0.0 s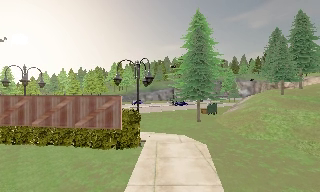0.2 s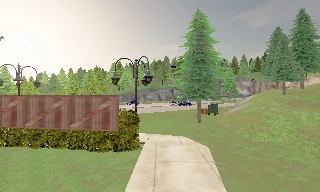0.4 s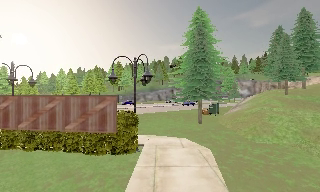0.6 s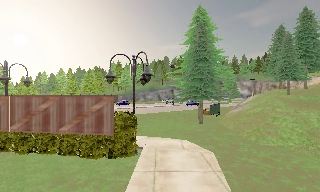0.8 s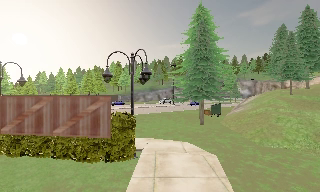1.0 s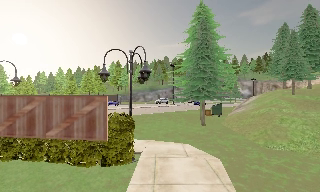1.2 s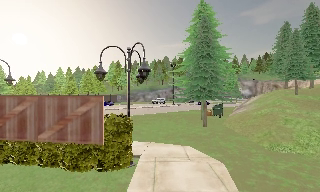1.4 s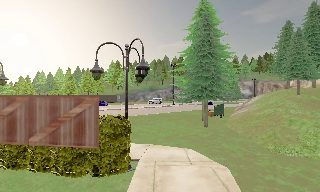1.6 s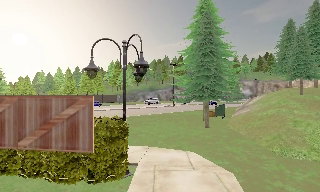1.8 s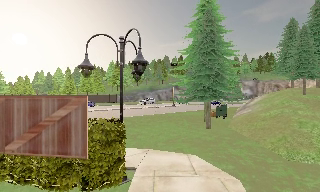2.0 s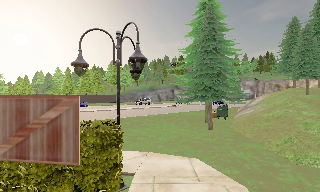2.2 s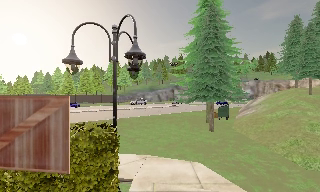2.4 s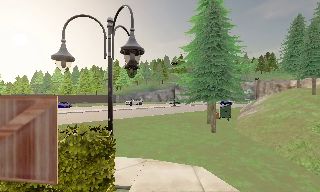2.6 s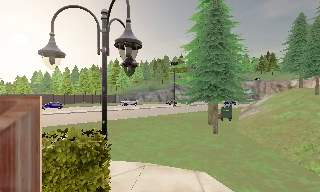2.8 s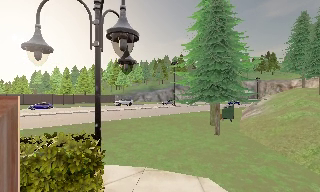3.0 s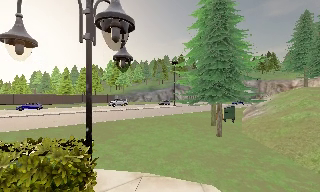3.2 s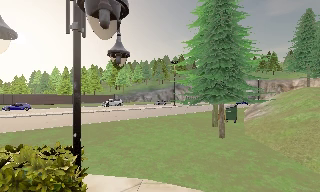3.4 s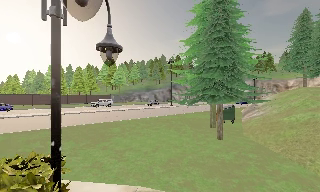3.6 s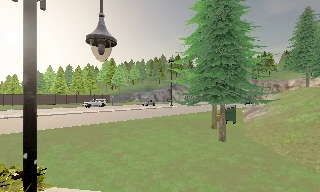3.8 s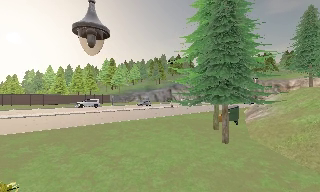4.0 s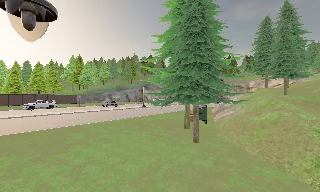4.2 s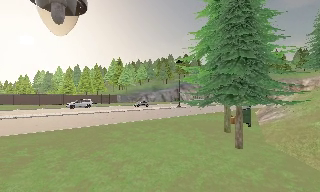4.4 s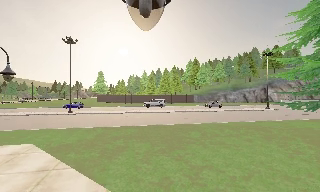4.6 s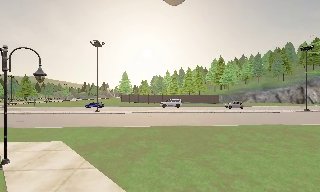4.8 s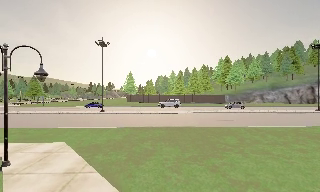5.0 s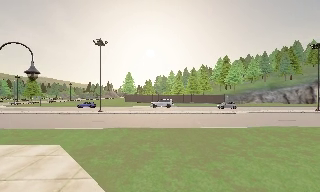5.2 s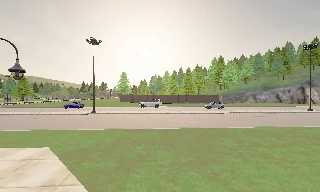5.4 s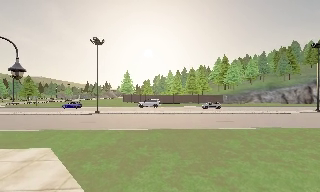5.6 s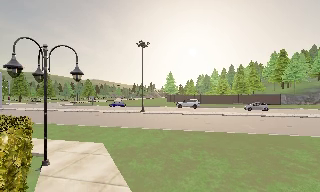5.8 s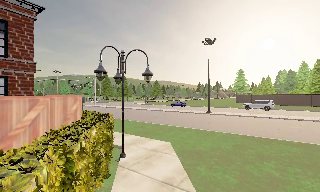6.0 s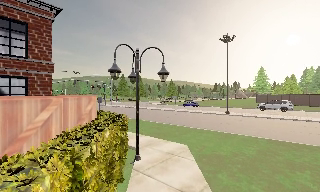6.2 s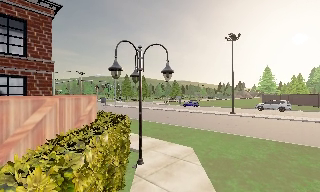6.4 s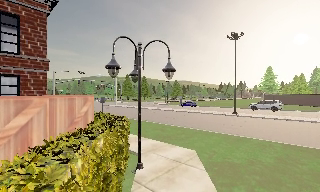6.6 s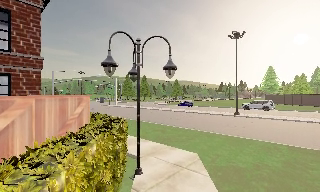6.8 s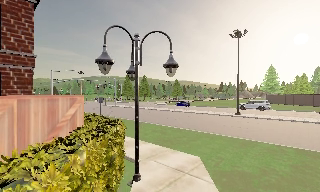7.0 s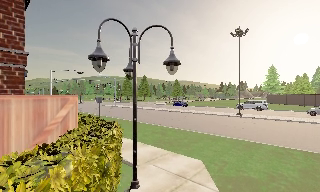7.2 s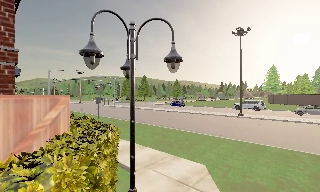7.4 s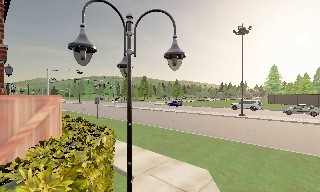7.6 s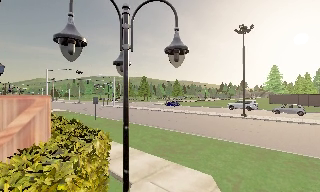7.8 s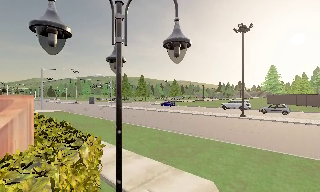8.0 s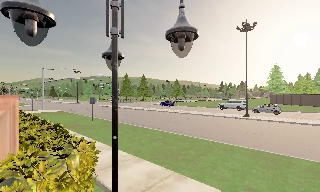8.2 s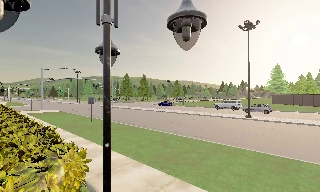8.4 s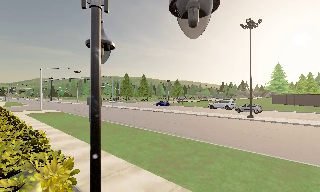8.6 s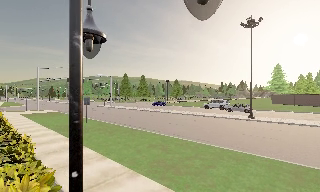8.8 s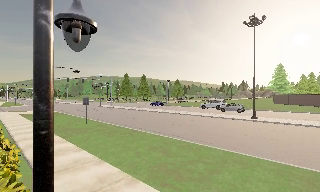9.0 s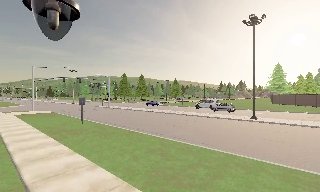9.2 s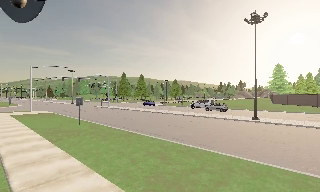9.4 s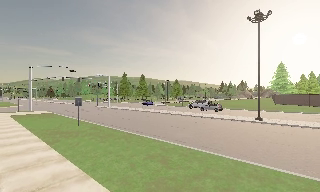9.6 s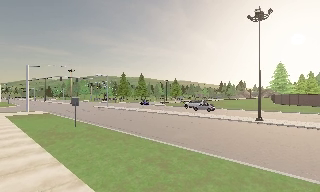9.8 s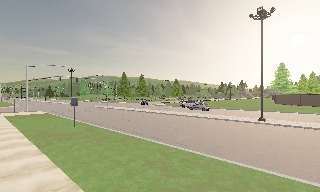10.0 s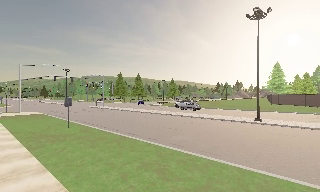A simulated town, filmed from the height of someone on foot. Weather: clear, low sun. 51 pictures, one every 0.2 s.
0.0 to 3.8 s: The camera travels forward, about 7 m, so what stands in front looms larger.
3.8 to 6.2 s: The camera swings to its left by about 85 degrees, and the scene slides to the right. It travels forward, about 4 m.
6.2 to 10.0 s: The camera travels forward, about 7 m, so what stands in front looms larger.
The film runs forward here.
